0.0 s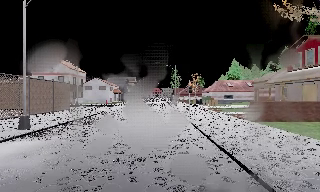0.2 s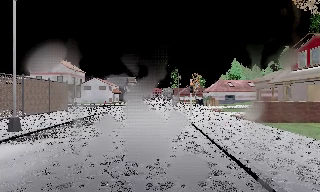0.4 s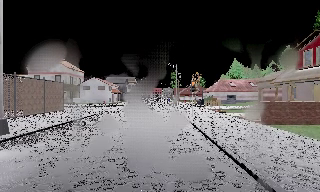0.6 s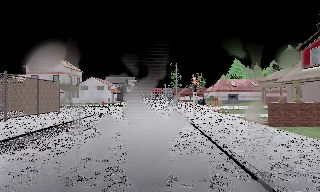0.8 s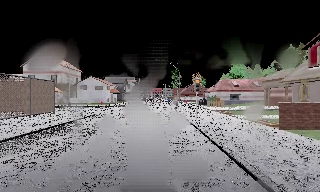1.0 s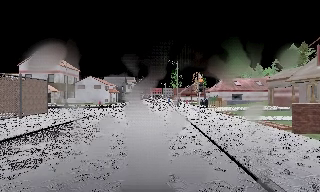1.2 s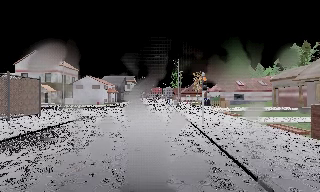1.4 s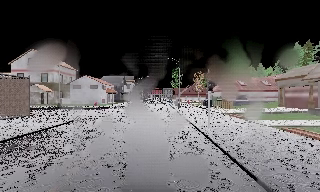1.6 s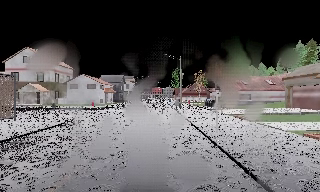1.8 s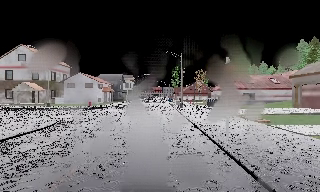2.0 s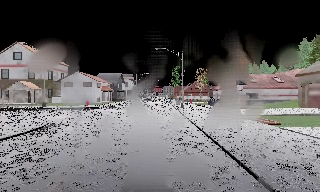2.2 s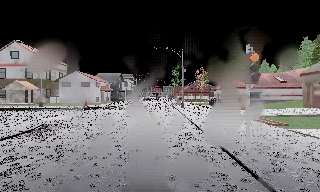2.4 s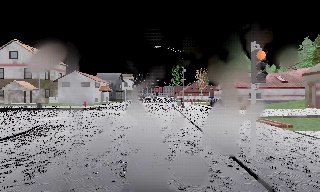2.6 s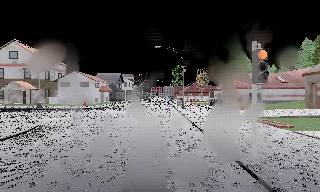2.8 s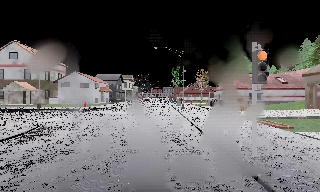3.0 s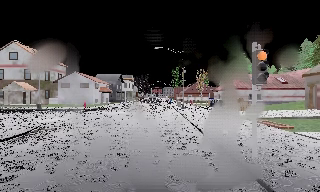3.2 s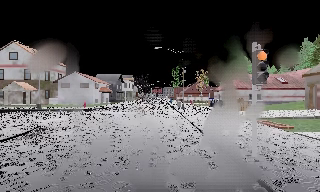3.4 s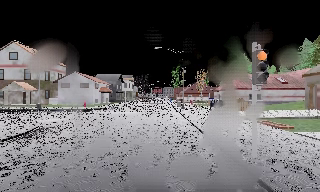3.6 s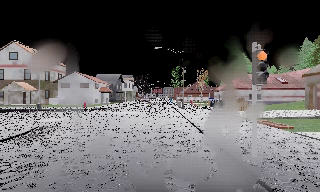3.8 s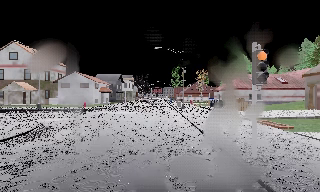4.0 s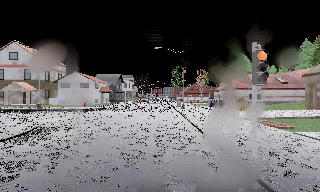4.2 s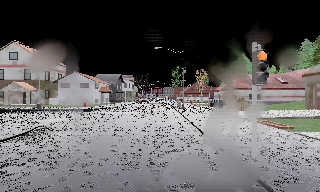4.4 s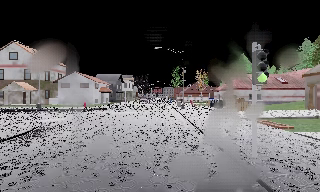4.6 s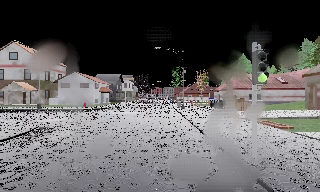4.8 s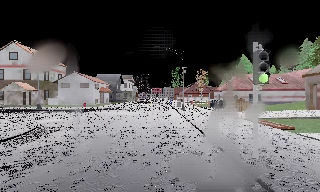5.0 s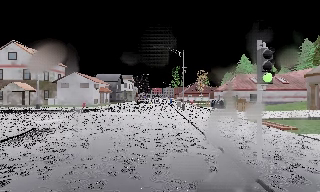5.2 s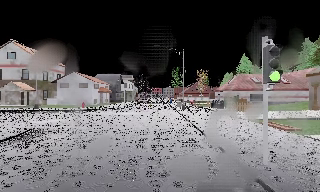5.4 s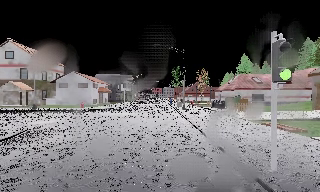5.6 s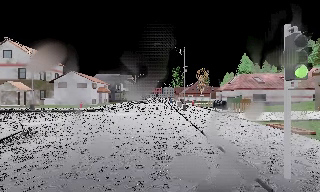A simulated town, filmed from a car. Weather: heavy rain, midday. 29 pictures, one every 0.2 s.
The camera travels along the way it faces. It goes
forward.
0.0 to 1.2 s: The camera travels forward, about 4.5 m, so what stands in front looms larger.
1.2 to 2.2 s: The camera travels forward, about 5 m, so what stands in front looms larger. It loses speed.
2.2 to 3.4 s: The camera shifts only a little, or ends up much as it began.
3.4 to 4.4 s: The camera keeps its place and its aim.
4.4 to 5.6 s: The camera travels forward, about 1 m, so what stands in front looms larger. It gains speed.
The film runs forward here.
